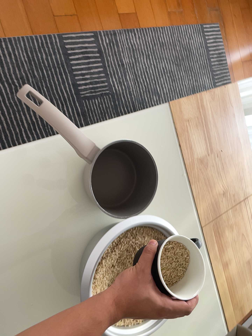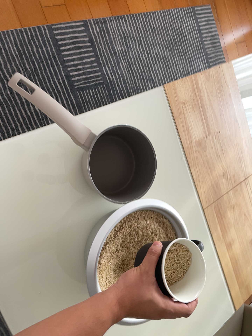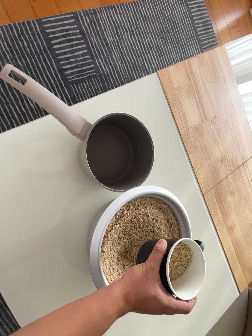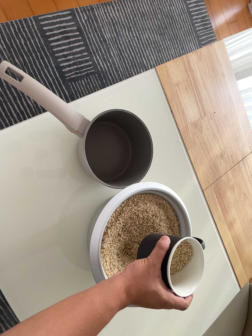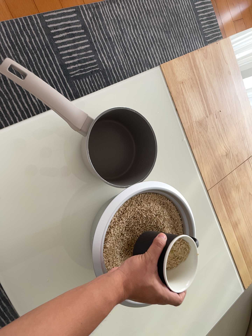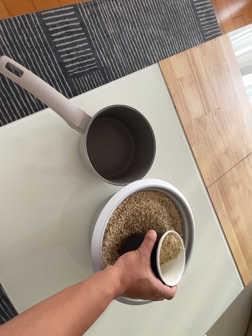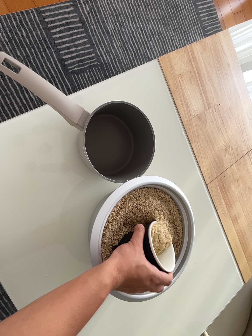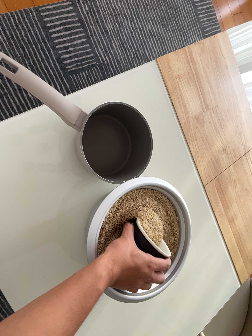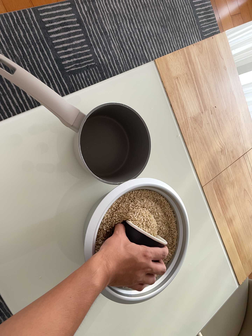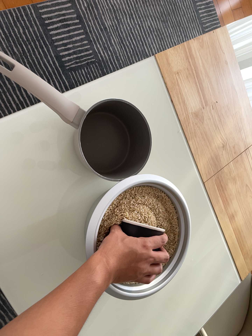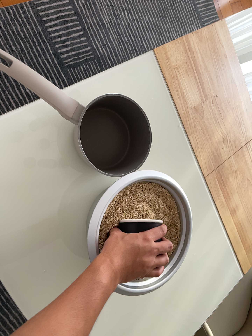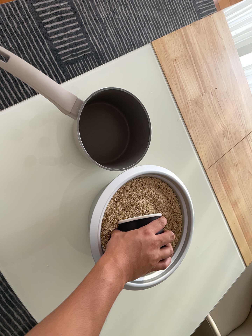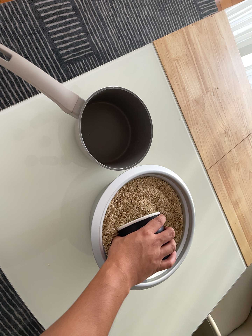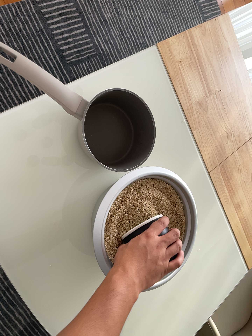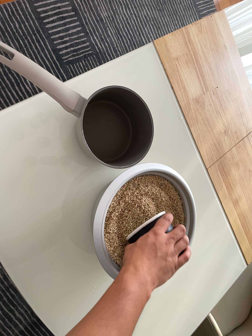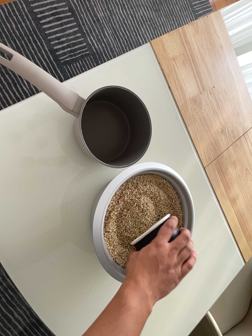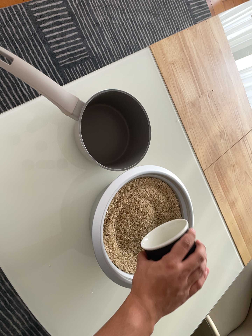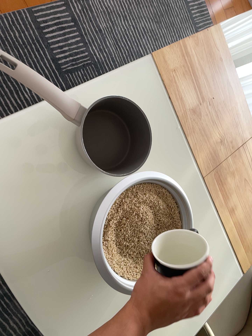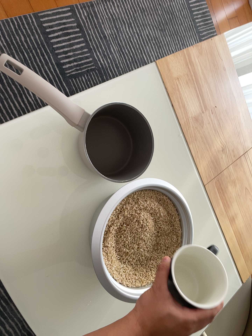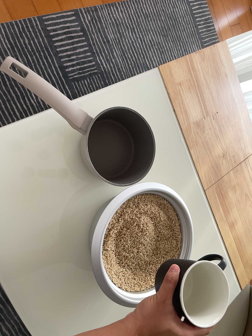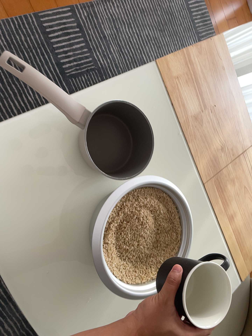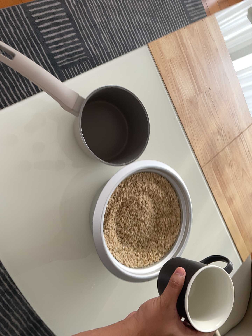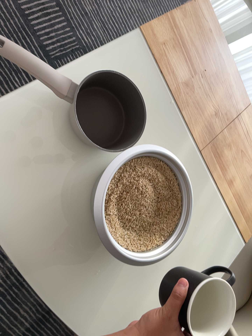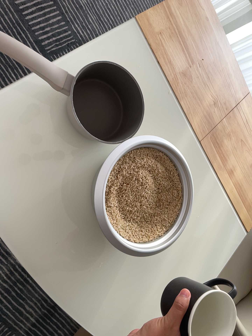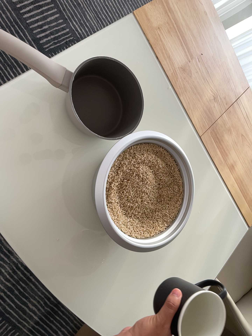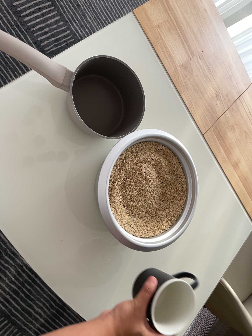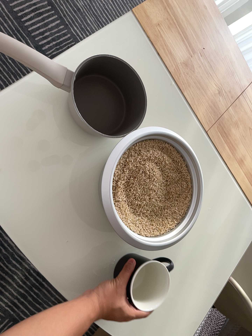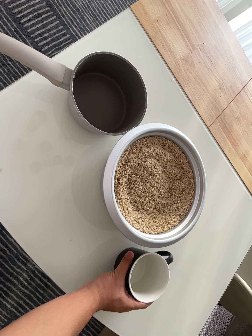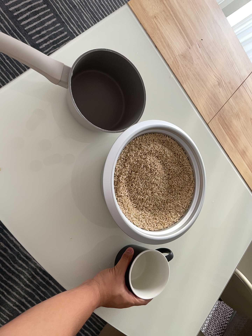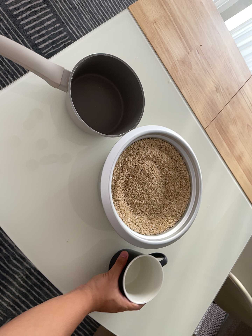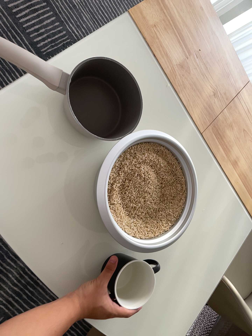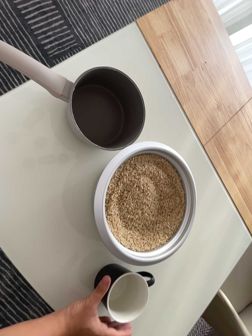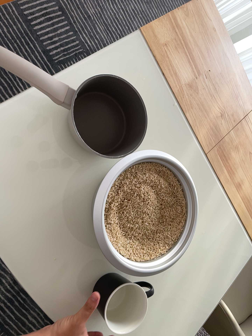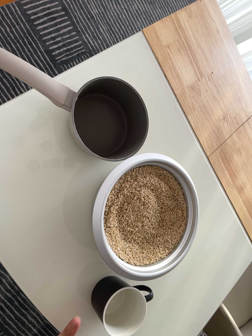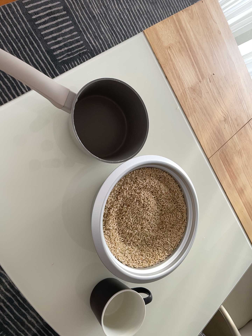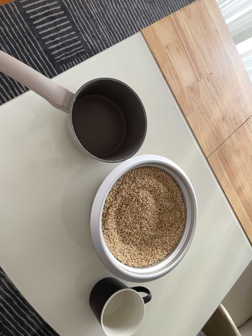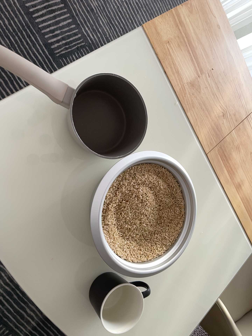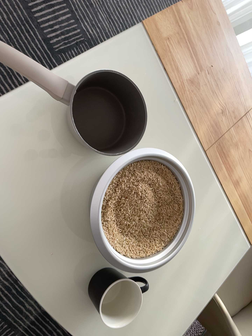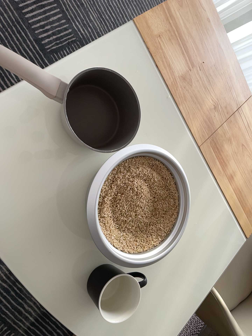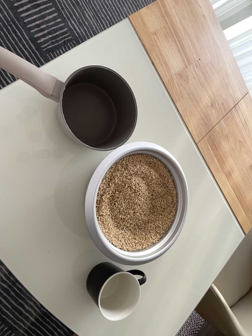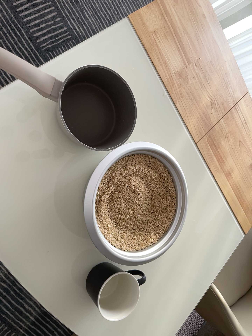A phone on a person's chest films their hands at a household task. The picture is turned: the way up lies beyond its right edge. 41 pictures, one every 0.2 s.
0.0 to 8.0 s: The camera travels toward the bottom of its view, about 7 cm, so close, fixed things drift upward. Its aim tips toward the bottom of its view by about 10 degrees, and the scene shifts upward. It rolls about its line of sight by about 15 degrees, and the scene rotates counterclockwise.
The film runs backward here.
